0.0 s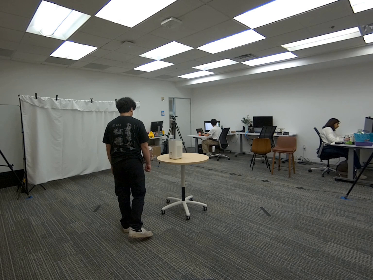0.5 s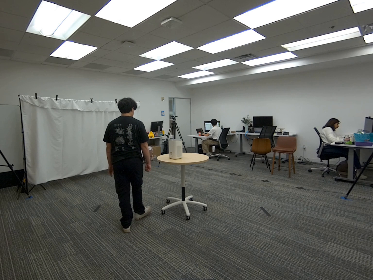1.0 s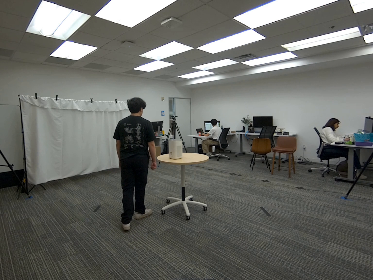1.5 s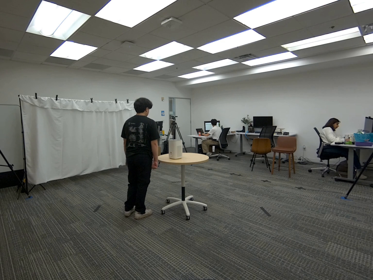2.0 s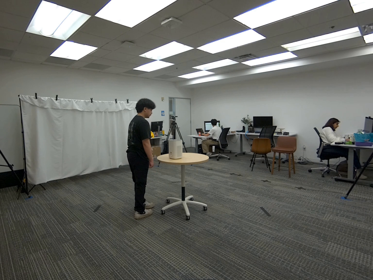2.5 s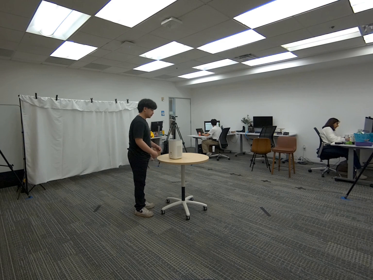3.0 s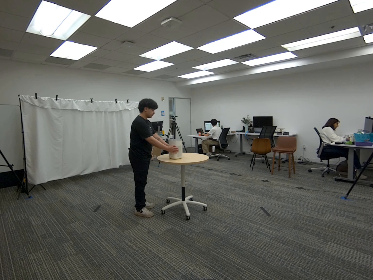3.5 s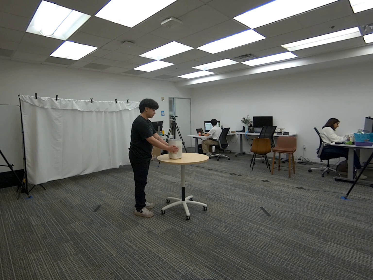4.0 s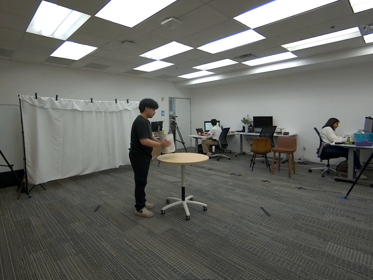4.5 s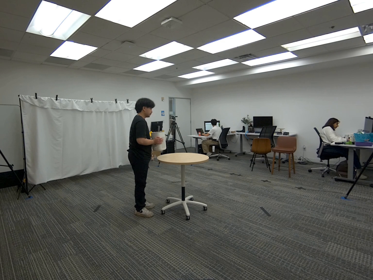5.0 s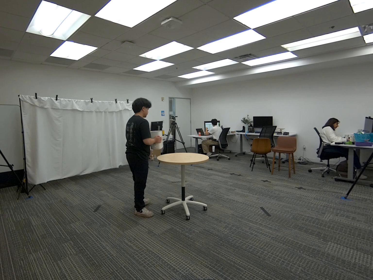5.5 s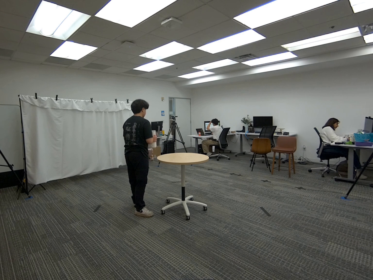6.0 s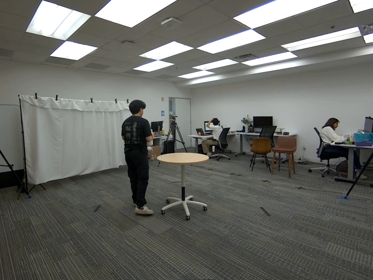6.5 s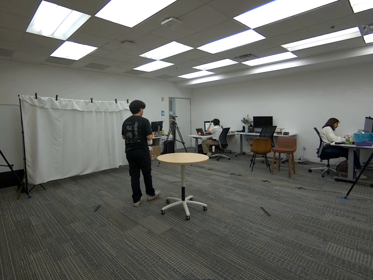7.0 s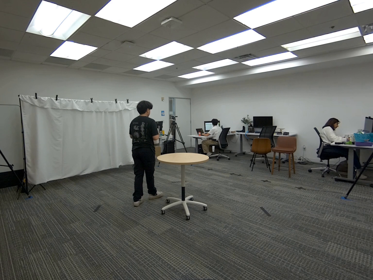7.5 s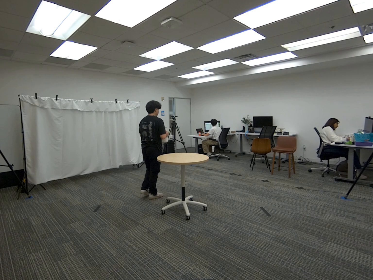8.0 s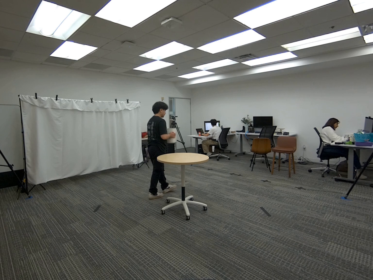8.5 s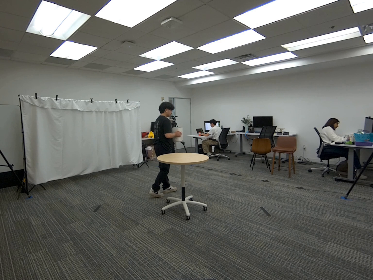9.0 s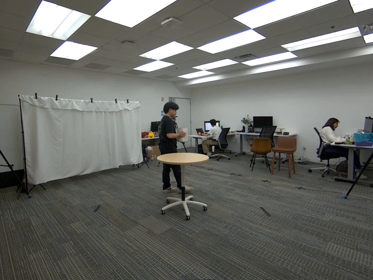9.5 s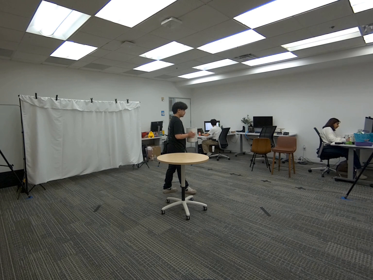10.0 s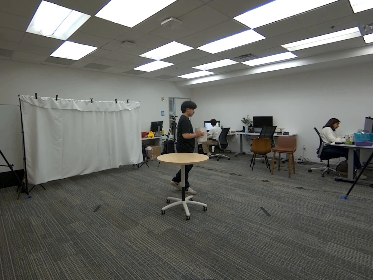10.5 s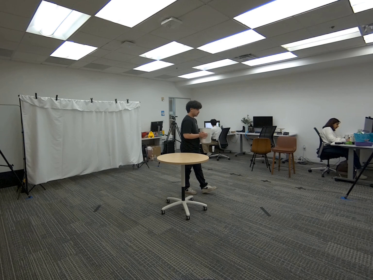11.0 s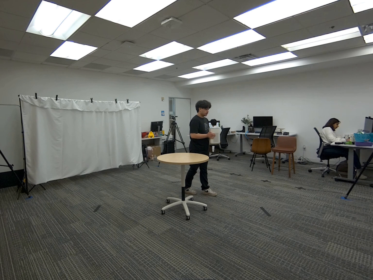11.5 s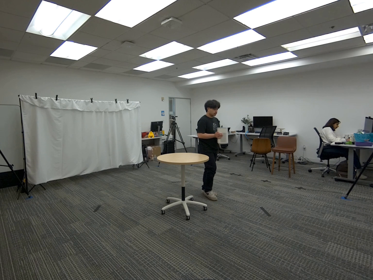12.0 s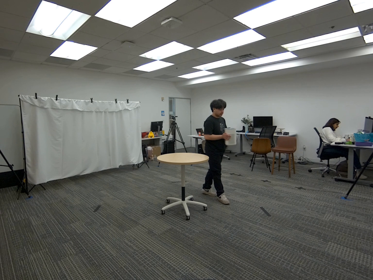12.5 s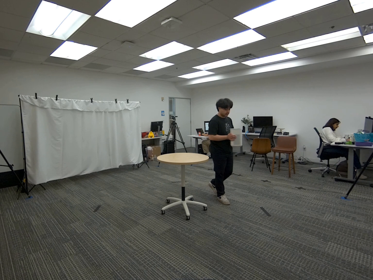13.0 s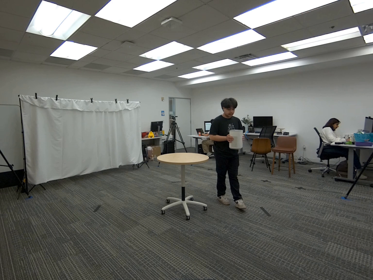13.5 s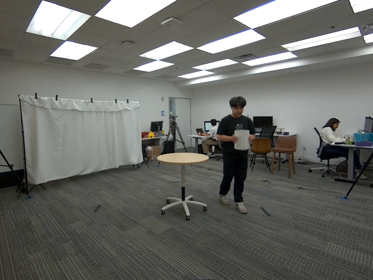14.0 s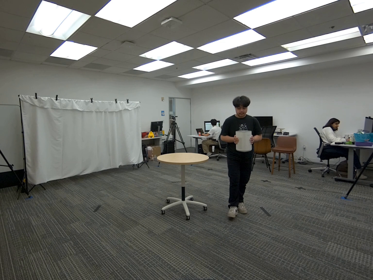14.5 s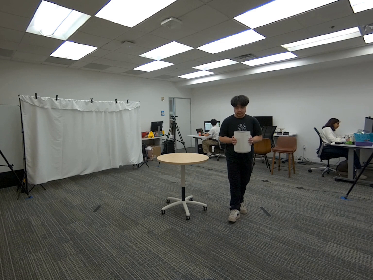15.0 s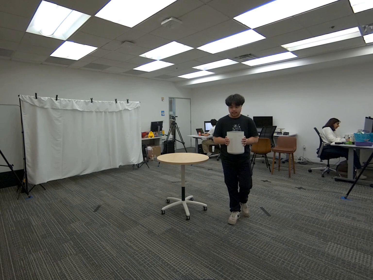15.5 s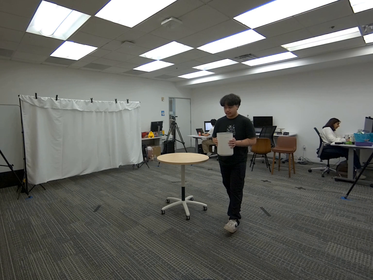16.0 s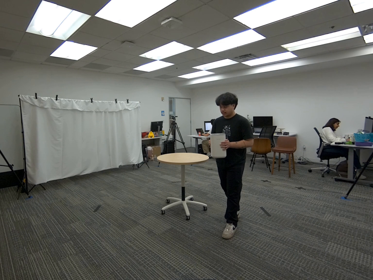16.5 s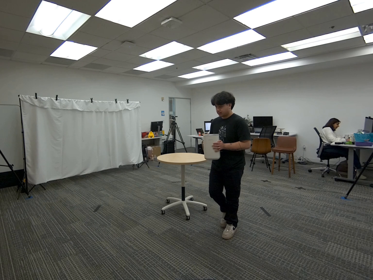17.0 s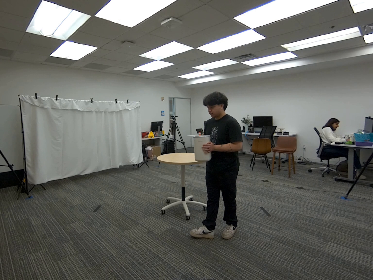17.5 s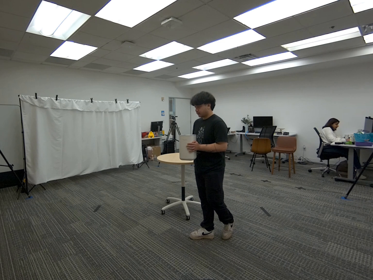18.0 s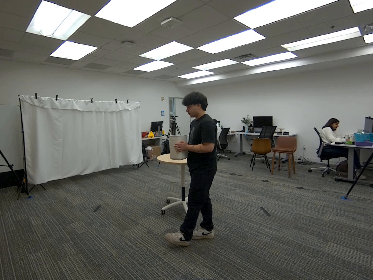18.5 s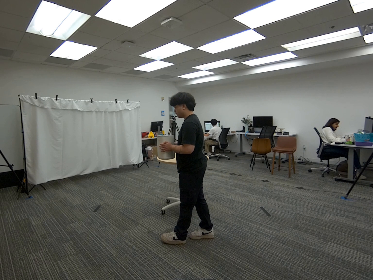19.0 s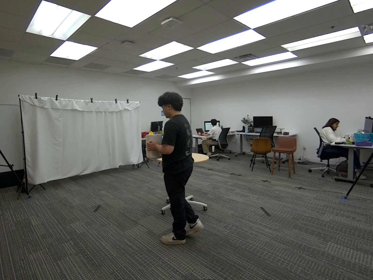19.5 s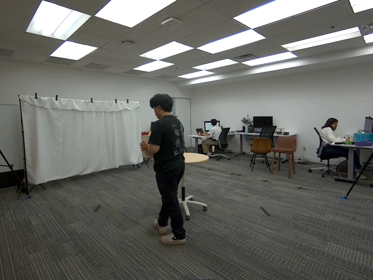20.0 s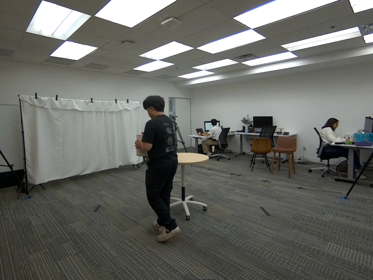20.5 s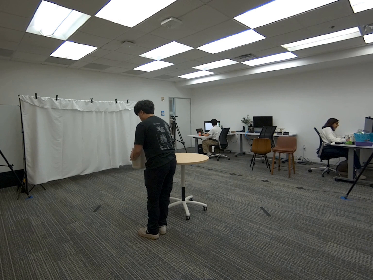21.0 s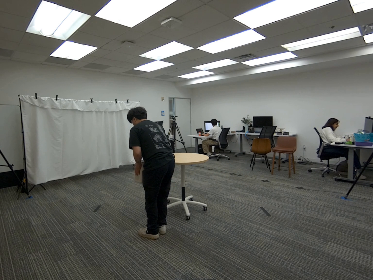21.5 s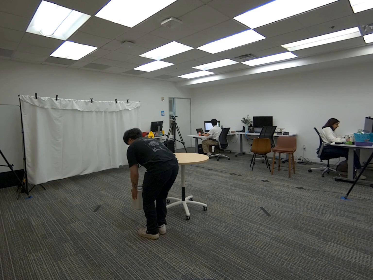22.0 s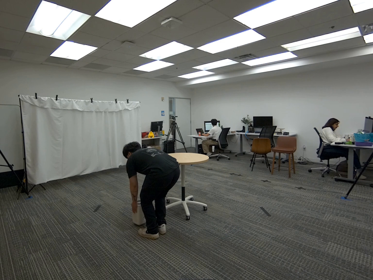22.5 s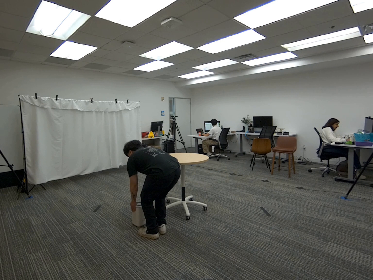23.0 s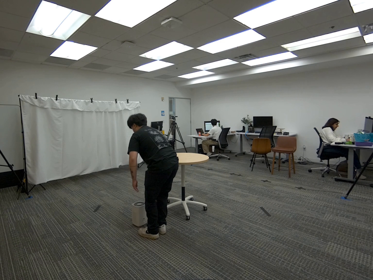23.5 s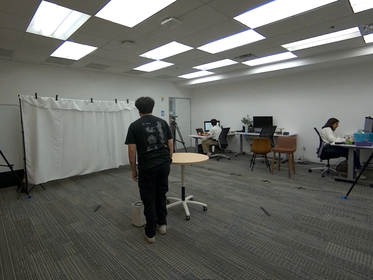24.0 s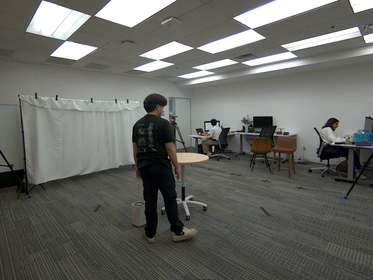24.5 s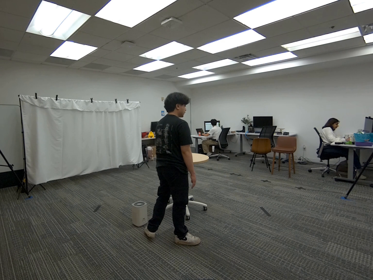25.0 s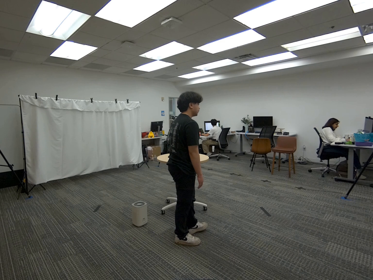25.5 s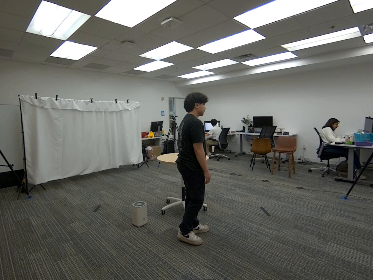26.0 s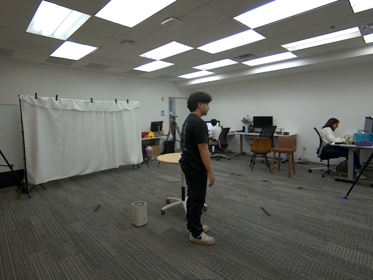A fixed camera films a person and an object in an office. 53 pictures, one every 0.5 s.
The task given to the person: Walk over to the Air Purifier on the round table and pick up with both hands. Walk around the round table and place on the ground when finished.
